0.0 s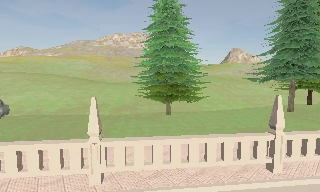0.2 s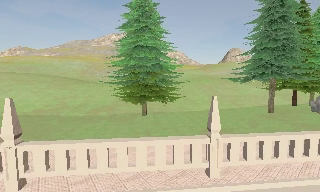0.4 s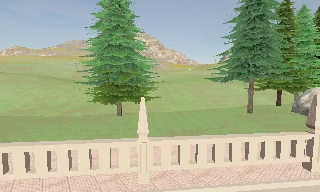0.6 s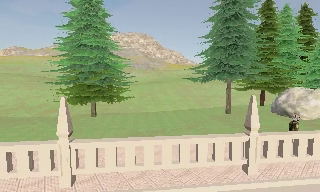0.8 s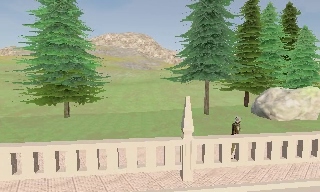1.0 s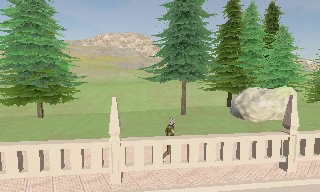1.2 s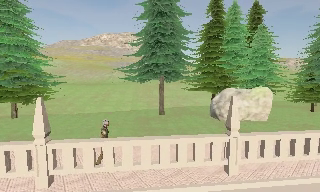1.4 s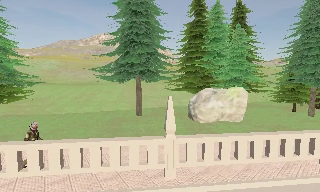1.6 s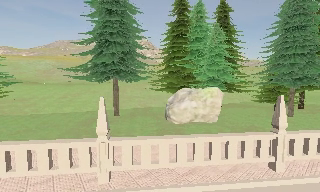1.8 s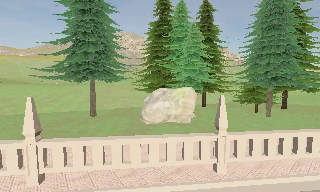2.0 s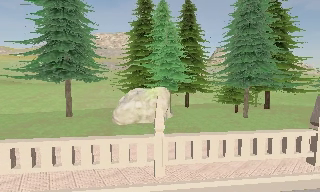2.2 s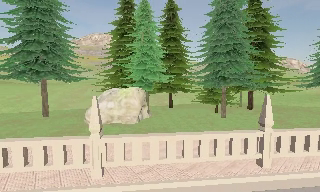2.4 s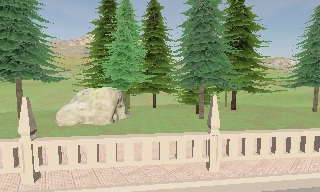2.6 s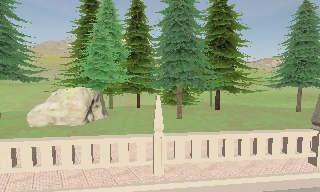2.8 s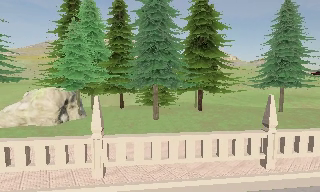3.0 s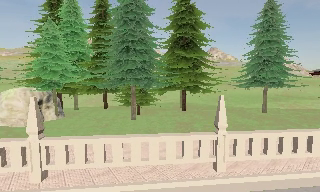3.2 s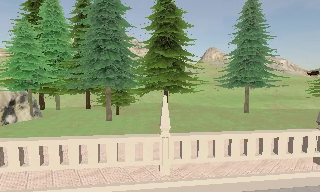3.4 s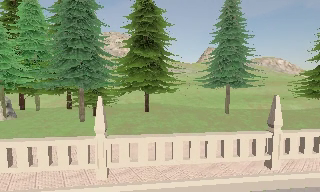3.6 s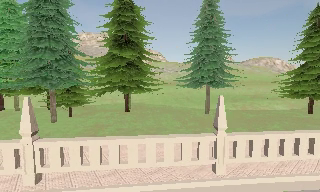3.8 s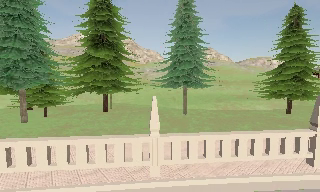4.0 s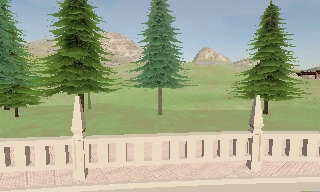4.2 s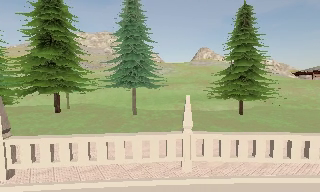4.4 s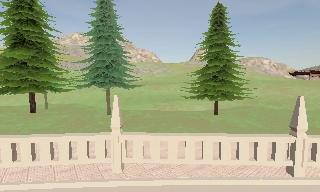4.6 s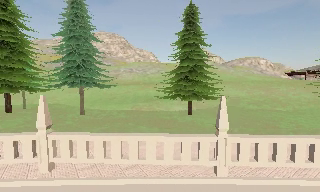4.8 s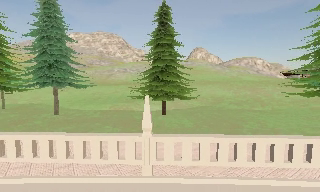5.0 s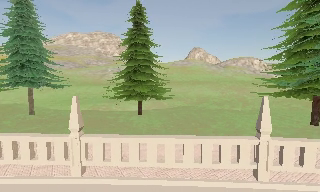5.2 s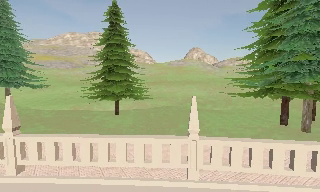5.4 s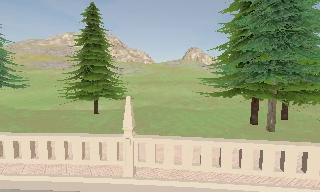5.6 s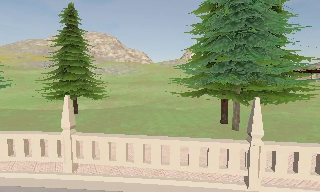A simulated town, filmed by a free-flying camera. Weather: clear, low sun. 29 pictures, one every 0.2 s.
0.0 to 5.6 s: The camera travels to its right, about 65 m, so close, fixed things drift to the left.
The film runs backward here.
